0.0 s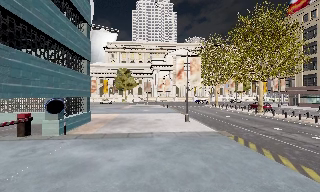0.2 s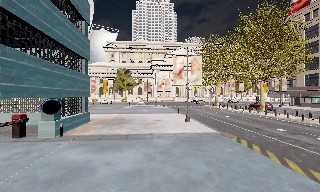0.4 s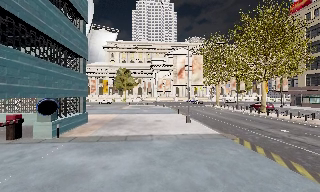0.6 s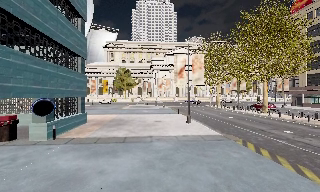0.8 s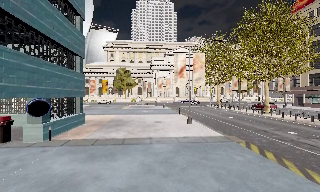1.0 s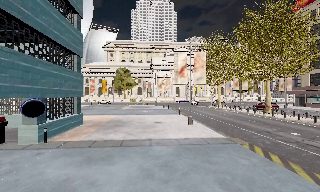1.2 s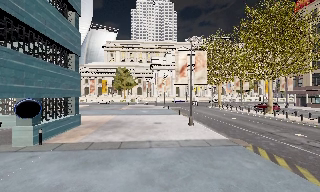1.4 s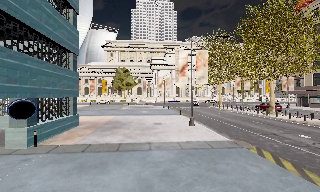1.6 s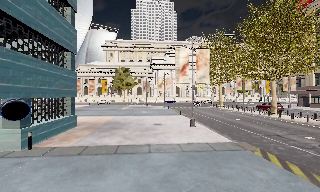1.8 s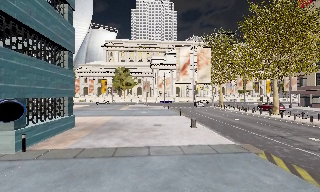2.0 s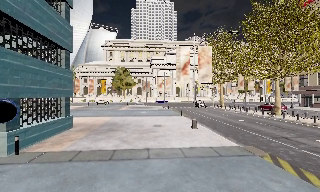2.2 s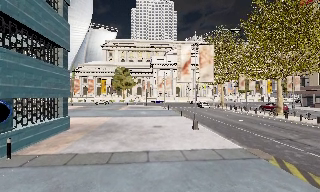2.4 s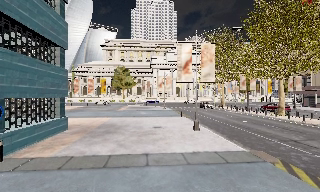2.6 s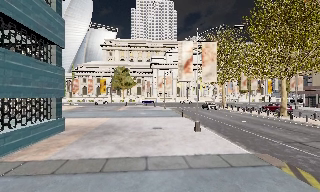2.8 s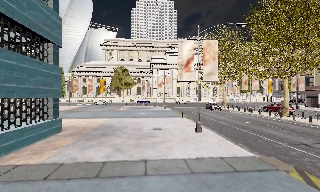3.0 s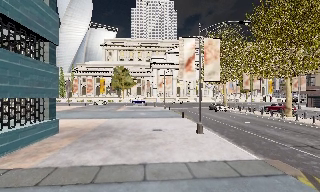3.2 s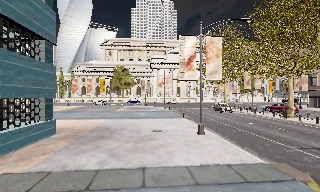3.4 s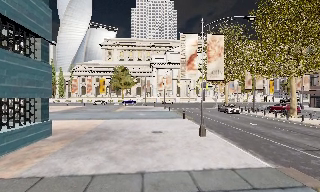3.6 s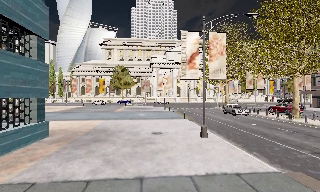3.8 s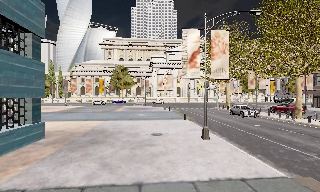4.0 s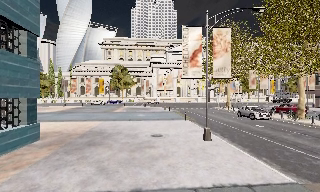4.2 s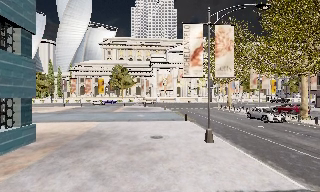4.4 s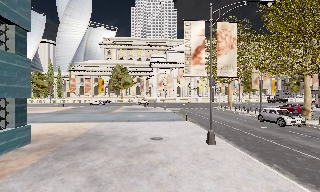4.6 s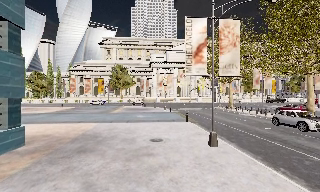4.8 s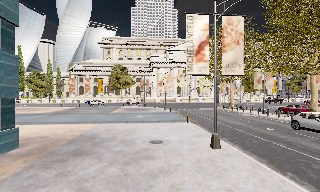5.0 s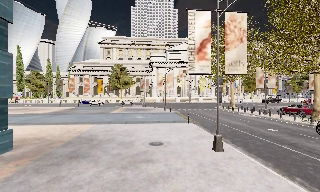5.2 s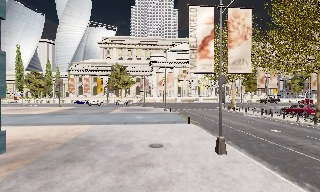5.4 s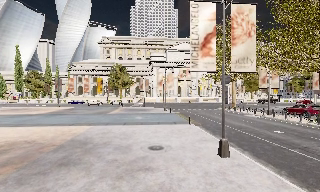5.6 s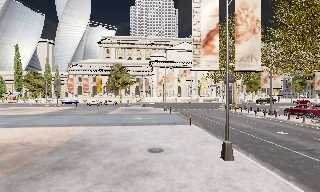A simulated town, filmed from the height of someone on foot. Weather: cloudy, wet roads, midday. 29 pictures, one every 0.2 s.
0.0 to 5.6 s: The camera travels forward, about 10 m, so what stands in front looms larger.
The film runs forward here.
